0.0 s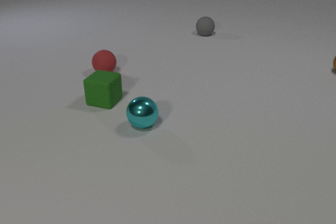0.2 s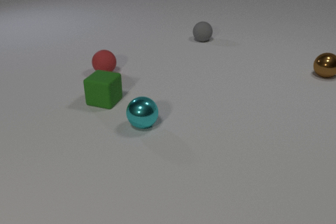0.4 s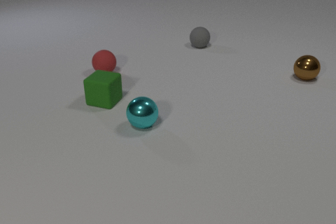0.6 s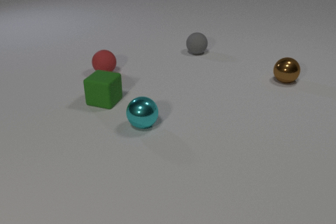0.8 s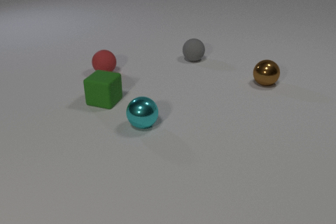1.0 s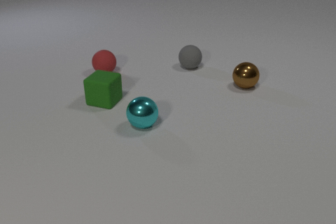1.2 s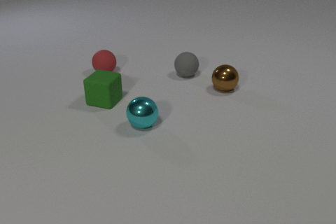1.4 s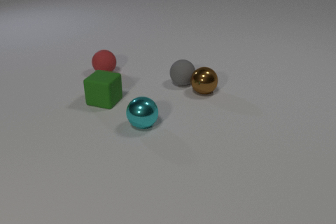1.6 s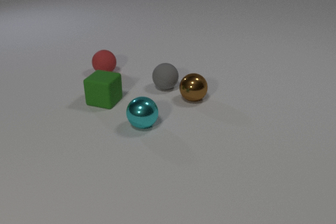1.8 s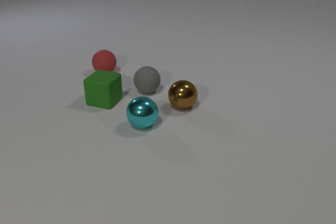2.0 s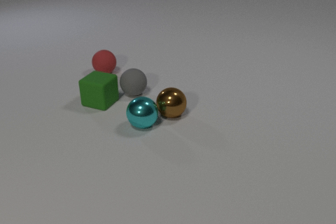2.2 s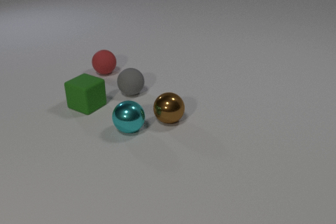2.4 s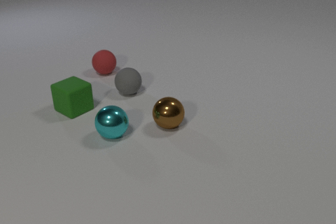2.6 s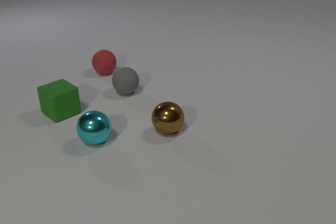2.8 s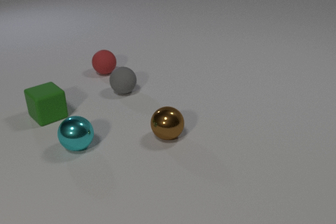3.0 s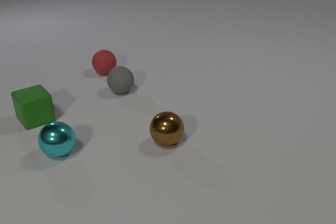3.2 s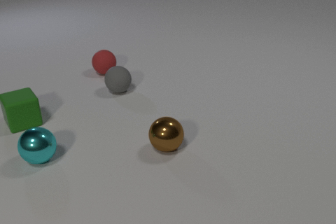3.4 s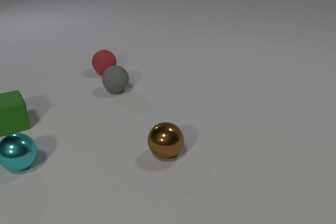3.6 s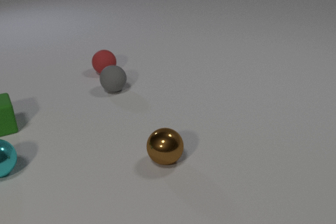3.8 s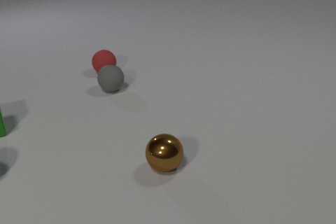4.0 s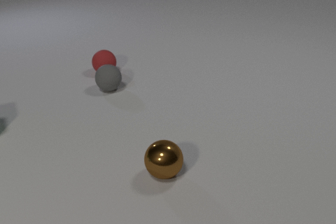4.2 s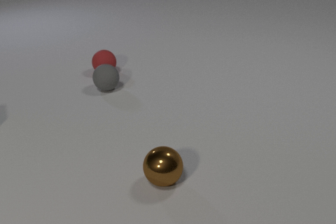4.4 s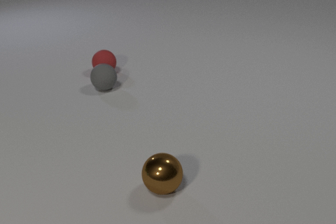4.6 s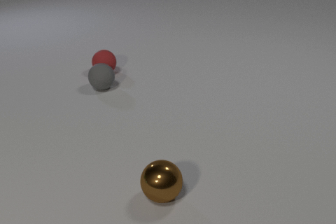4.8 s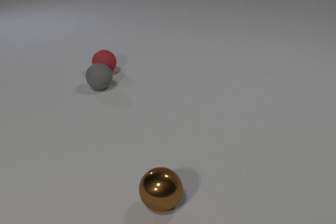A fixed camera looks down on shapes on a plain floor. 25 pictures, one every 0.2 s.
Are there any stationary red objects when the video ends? yes.
Are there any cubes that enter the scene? no.
What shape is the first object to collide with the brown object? sphere.
0.0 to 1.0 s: The gray rubber sphere rolls toward the camera. The brown metal sphere rolls to the left and toward the camera.
1.0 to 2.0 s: The gray rubber sphere rolls toward the camera and to the left. The brown metal sphere rolls to the left and toward the camera. The gray rubber sphere and the brown metal sphere collide. The gray rubber sphere and the green rubber cube collide.
2.0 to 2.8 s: The gray rubber sphere rolls to the left. The brown metal sphere rolls toward the camera. The green rubber cube slides to the left, spins clockwise seen from above by about 30 degrees, its near face sliding to the left. The cyan metal sphere rolls to the left and toward the camera. The brown metal sphere and the cyan metal sphere collide.
2.8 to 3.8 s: The gray rubber sphere rolls to the left and away from the camera. The brown metal sphere rolls toward the camera. The green rubber cube slides to the left. The cyan metal sphere rolls to the left, leaves at the left edge.
3.8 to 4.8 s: The gray rubber sphere rolls to the left and away from the camera. The brown metal sphere rolls toward the camera. The green rubber cube leaves at the left edge.
